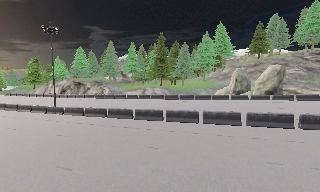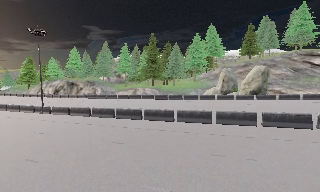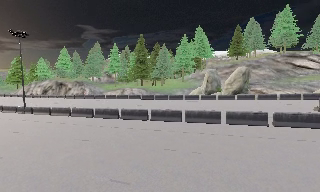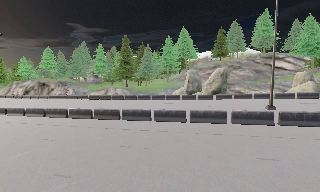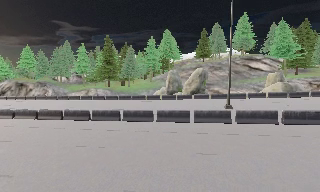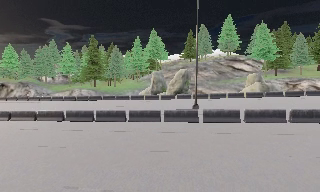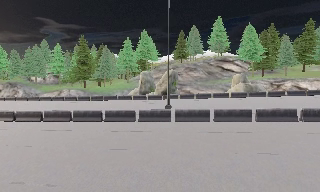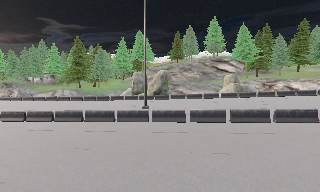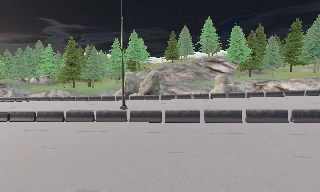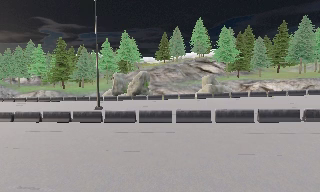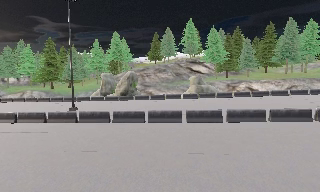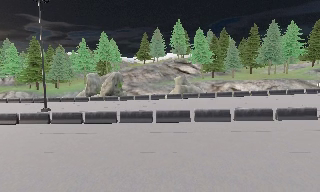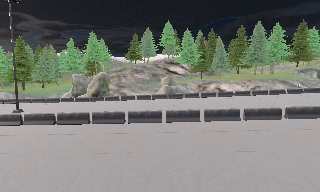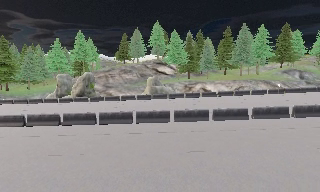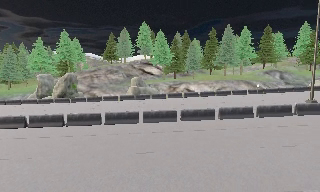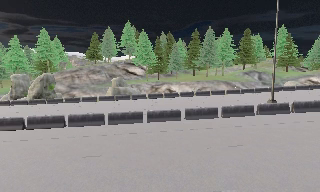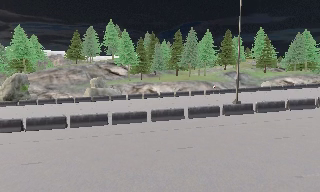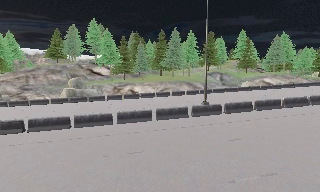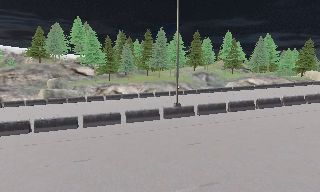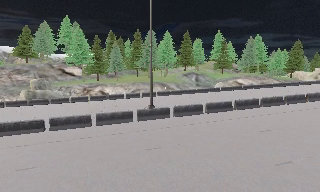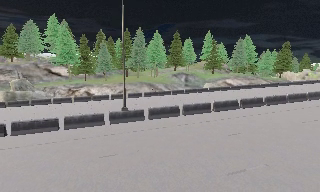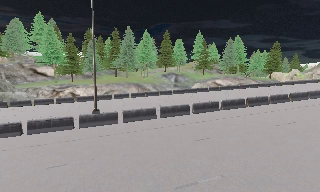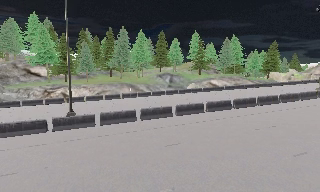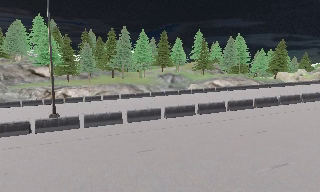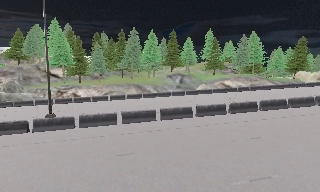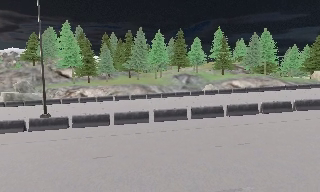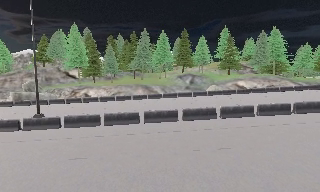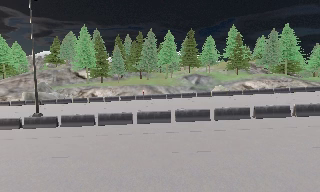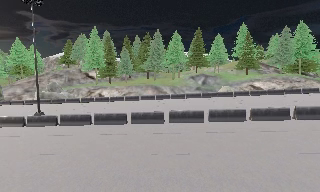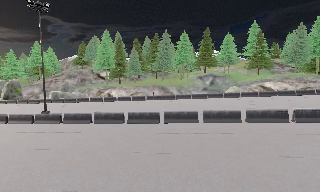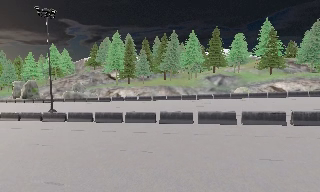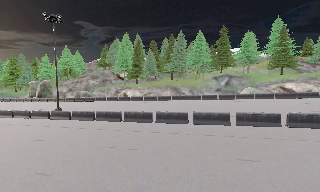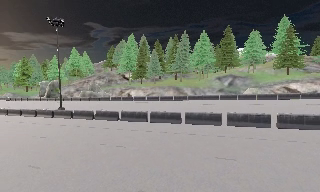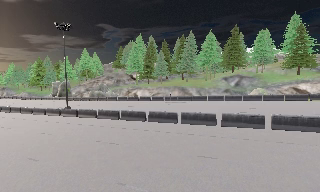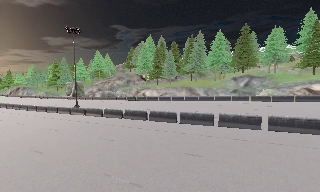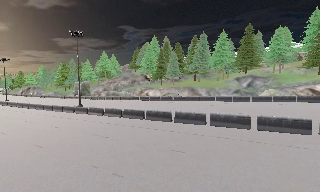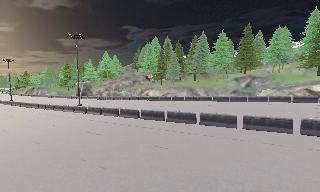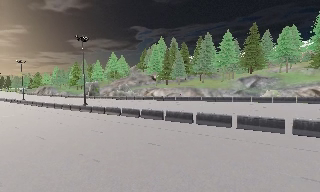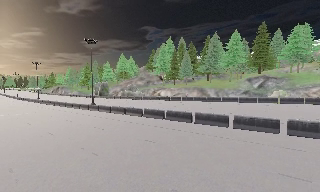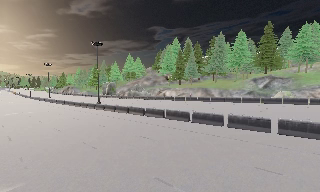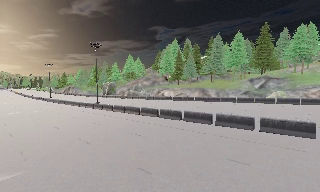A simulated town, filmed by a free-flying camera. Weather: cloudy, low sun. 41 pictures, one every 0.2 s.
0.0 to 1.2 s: The camera pans to its right, which is clockwise from overhead, by about 15 degrees. It travels to its right, about 14 m, so close, fixed things drift to the left.
1.2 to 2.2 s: The camera travels to its right, about 12 m, so close, fixed things drift to the left.
2.2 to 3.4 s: The camera swings to its right by about 15 degrees, and the scene slides to the left. It travels to its right, about 14 m, so close, fixed things drift to the left.
3.4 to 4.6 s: The camera travels to its right, about 13 m, so close, fixed things drift to the left.
4.6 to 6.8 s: The camera pans to its left, which is counterclockwise from overhead, by about 45 degrees. It travels to its right, about 18 m.
6.8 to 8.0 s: The camera pans to its left, which is counterclockwise from overhead, by about 15 degrees. It travels to its right and backward, about 8 m, so close, fixed things drift to the left.
The film runs forward here.
